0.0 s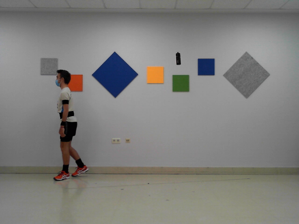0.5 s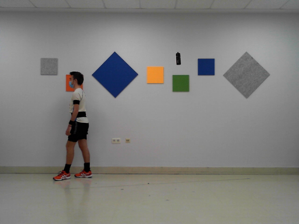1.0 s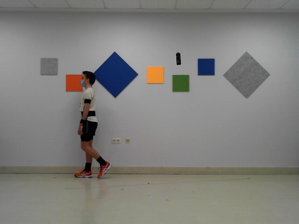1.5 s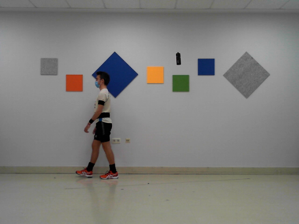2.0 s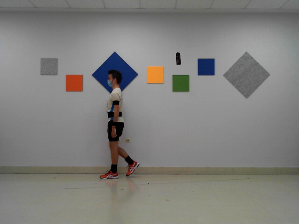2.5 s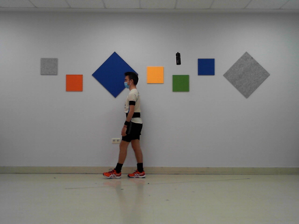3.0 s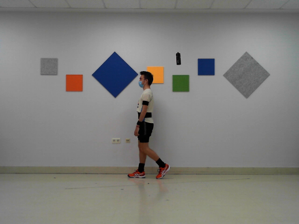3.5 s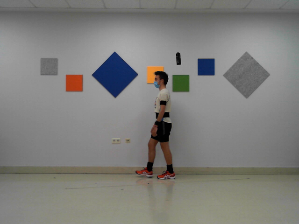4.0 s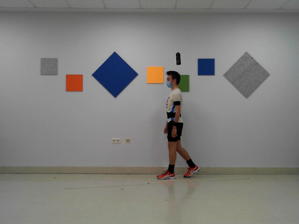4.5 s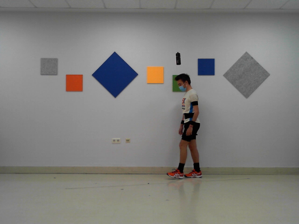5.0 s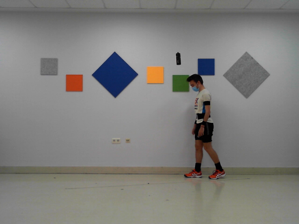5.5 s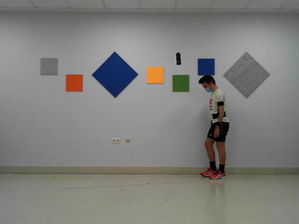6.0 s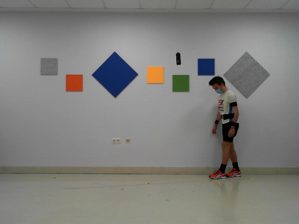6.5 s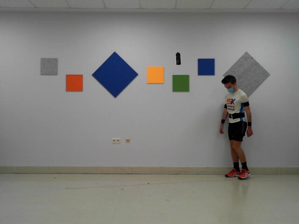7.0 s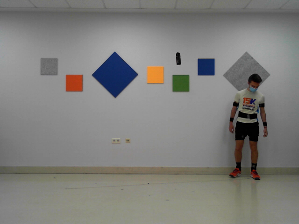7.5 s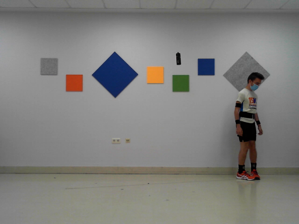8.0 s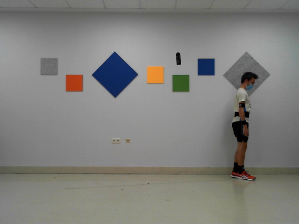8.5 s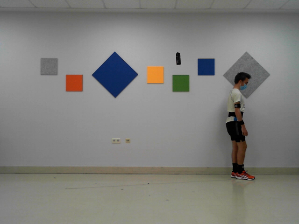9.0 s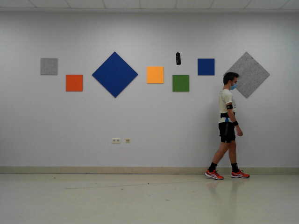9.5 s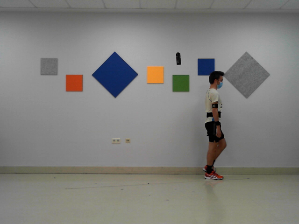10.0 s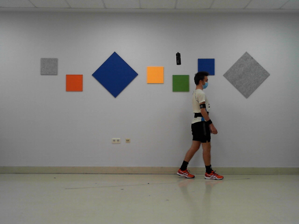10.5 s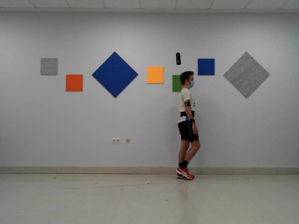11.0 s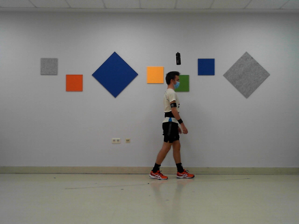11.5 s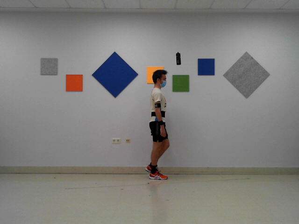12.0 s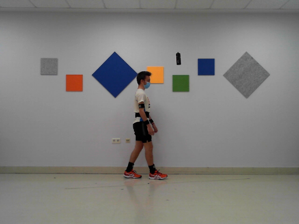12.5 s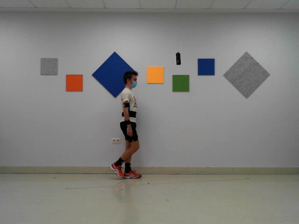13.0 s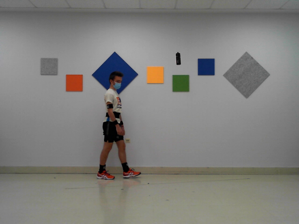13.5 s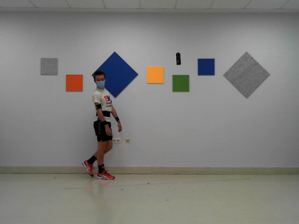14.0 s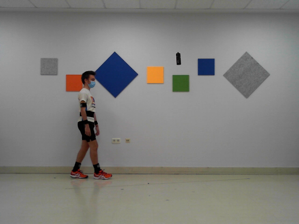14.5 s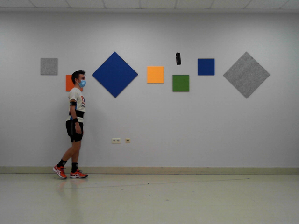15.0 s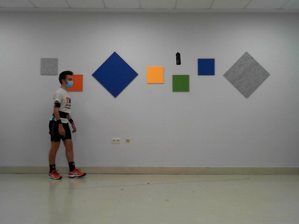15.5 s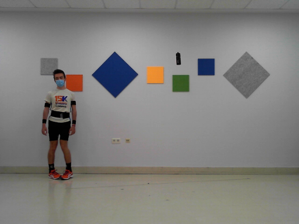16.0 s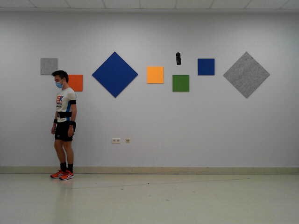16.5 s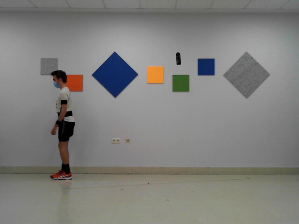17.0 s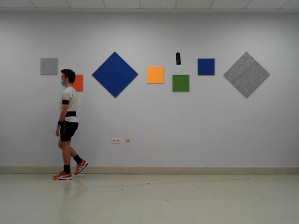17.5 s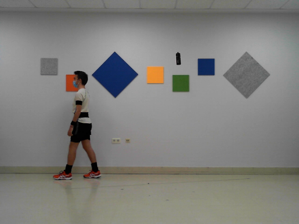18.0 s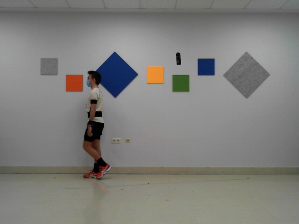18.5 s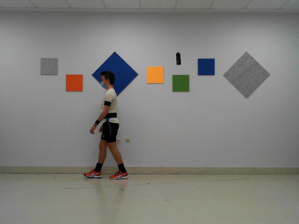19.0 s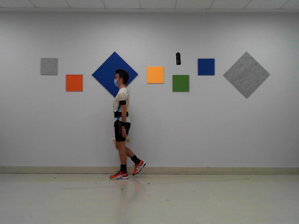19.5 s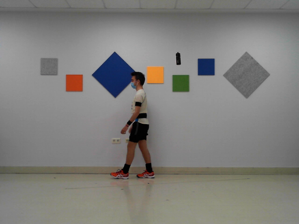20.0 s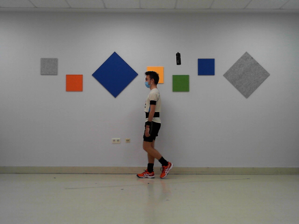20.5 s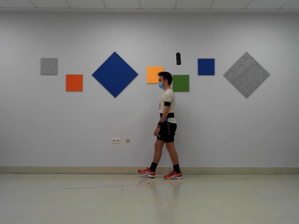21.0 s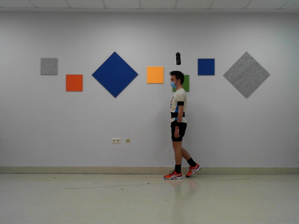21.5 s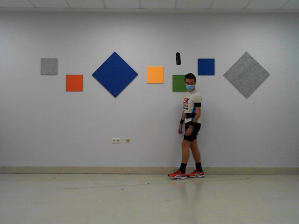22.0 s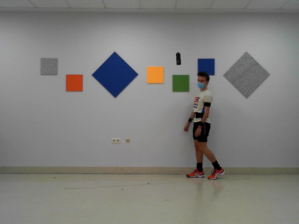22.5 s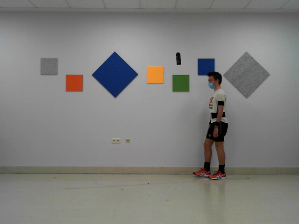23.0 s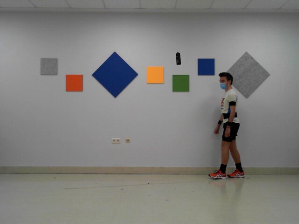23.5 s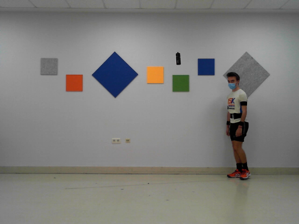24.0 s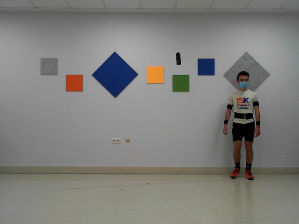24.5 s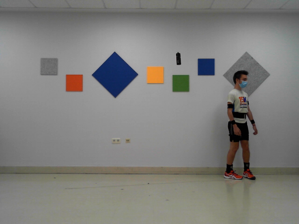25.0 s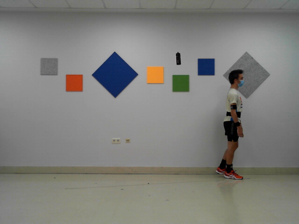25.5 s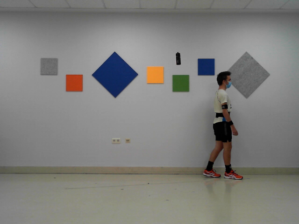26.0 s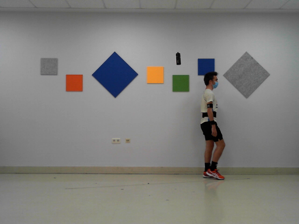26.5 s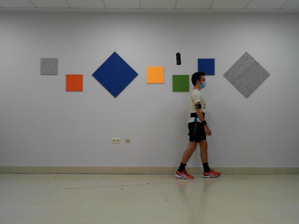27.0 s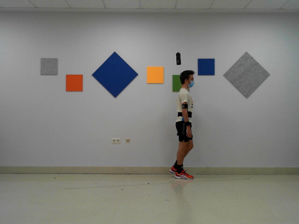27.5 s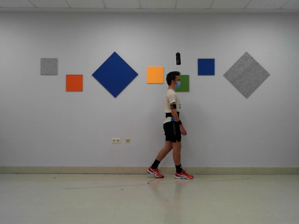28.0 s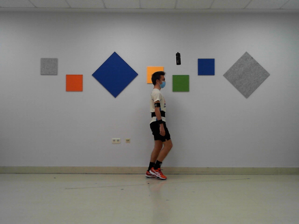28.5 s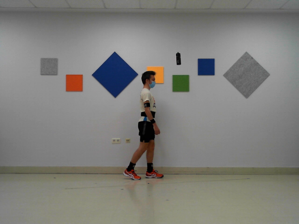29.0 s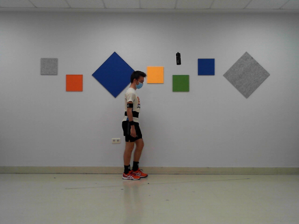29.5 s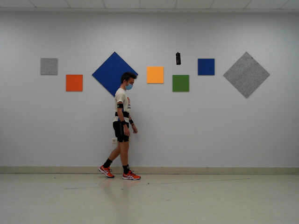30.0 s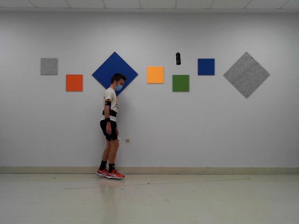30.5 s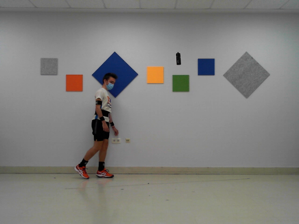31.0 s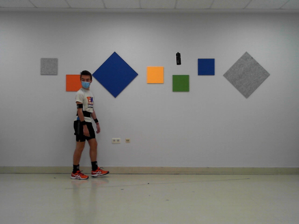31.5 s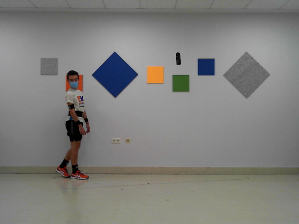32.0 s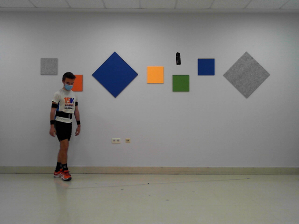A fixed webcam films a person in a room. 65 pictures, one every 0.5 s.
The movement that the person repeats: Walk backward.
